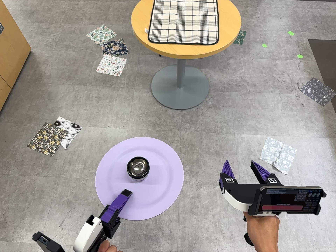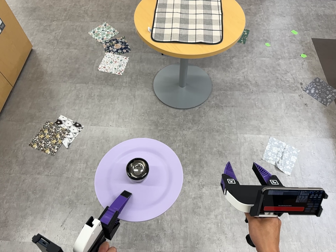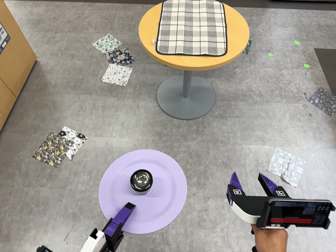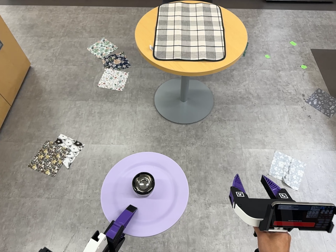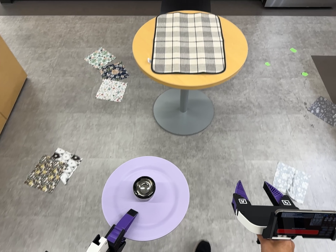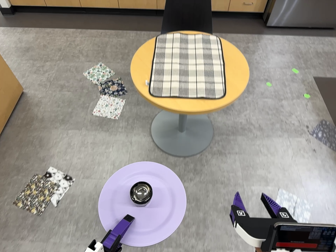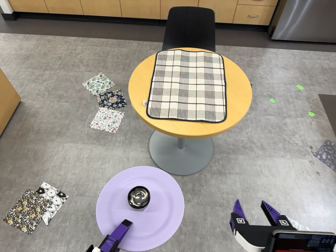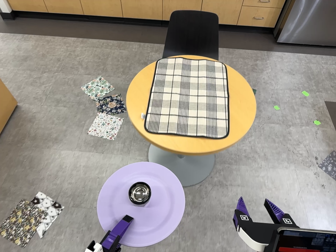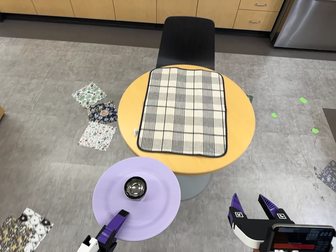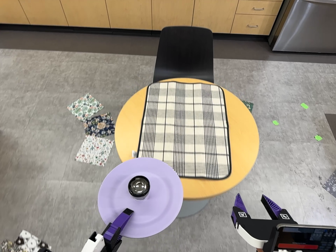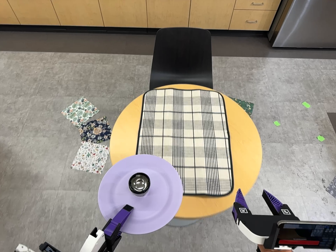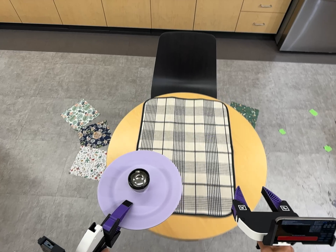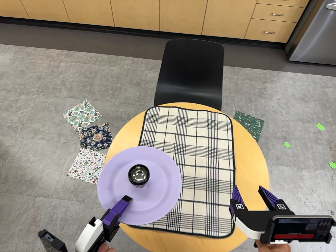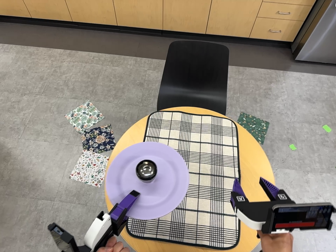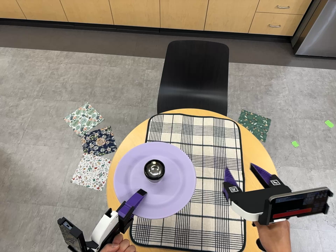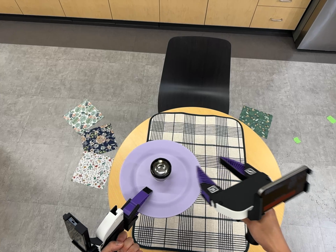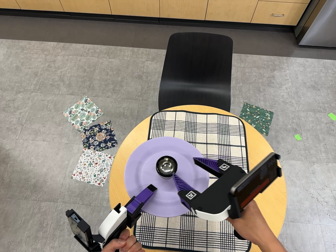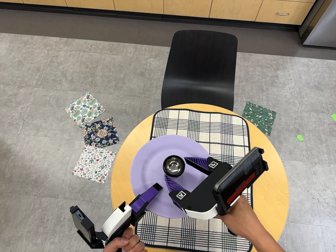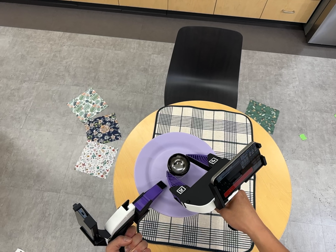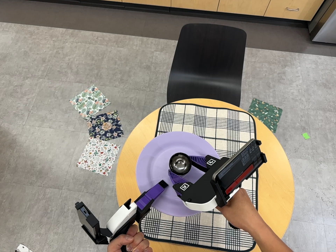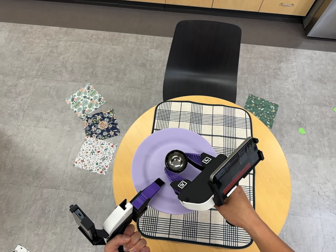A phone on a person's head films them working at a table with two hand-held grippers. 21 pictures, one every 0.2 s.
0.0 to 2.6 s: The camera travels toward the top of its view and forward, about 110 cm, so close, fixed things drift downward.
2.6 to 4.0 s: The camera travels toward the top of its view, forward and to its left, about 12 cm.
The film runs forward here.
